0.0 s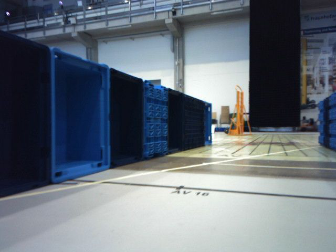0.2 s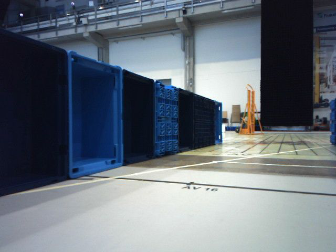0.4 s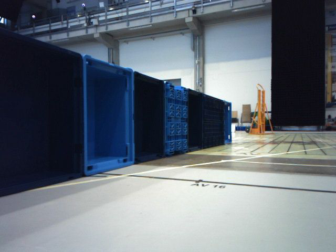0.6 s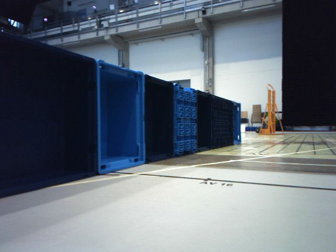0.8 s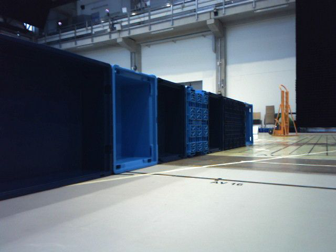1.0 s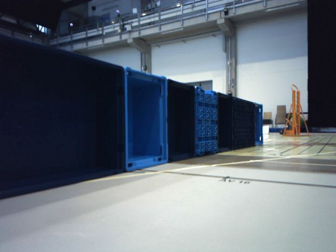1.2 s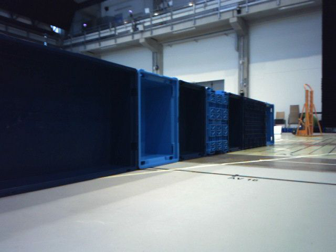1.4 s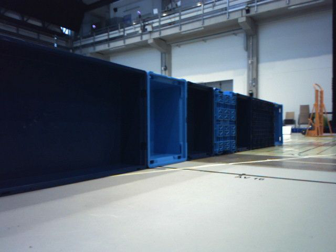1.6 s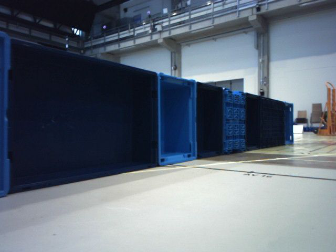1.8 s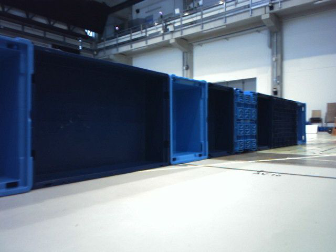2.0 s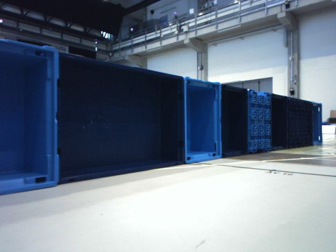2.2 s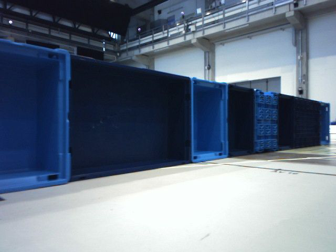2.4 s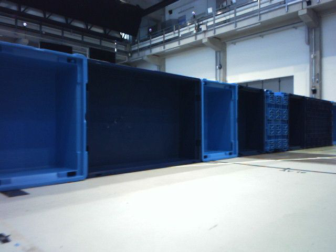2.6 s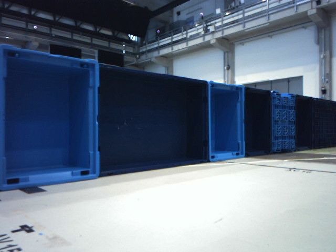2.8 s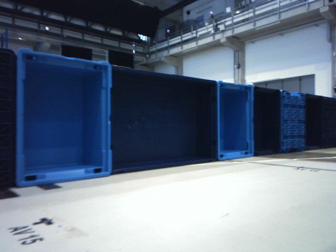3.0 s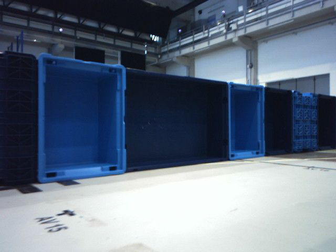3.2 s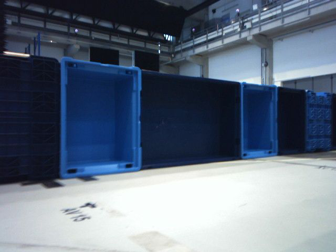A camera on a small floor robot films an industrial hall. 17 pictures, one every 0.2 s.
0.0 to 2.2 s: The scene slides to the right, as the camera pans about 25 degrees to its left. It travels backward, about 0.4 m, so what stands in front gets smaller.
2.2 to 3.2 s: The camera travels backward, about 0.2 m, so what stands in front gets smaller.
The film runs backward here.
